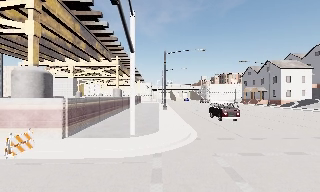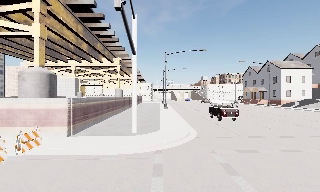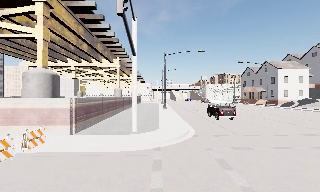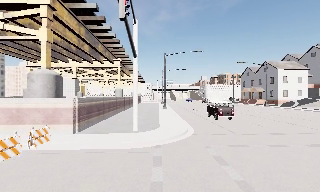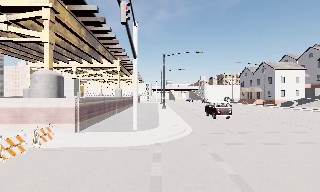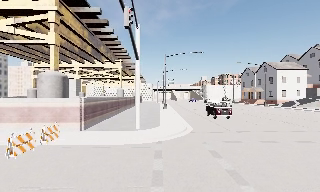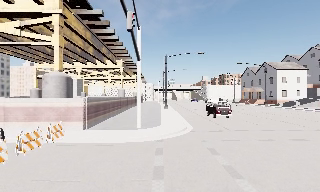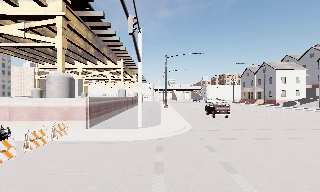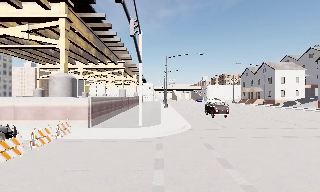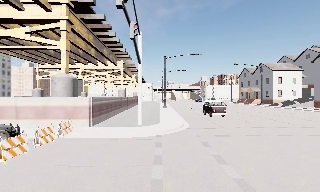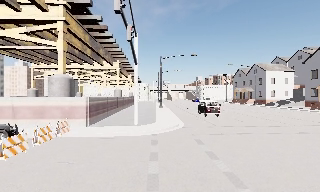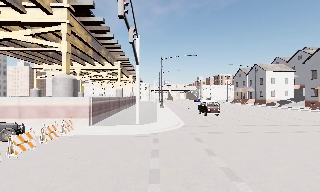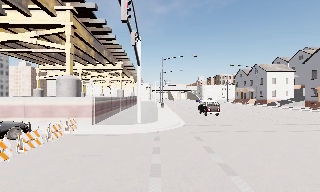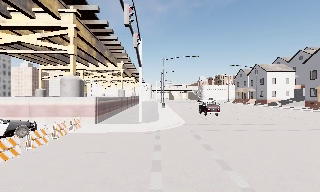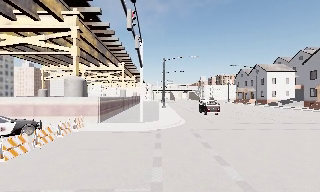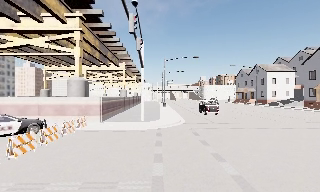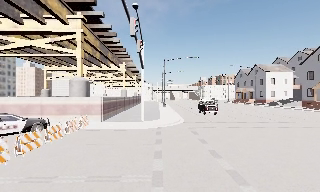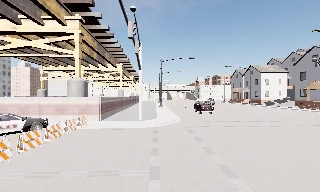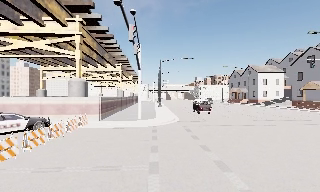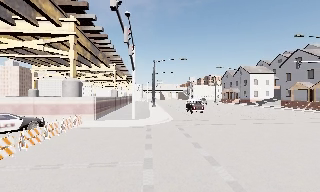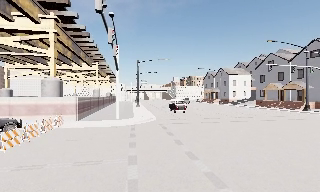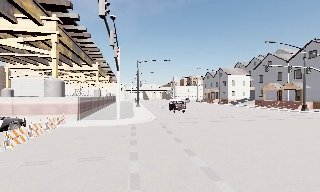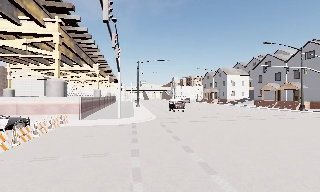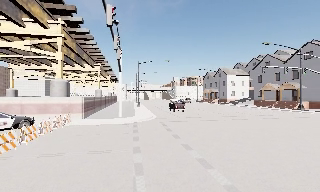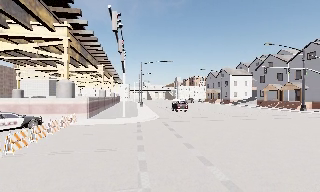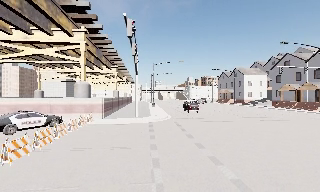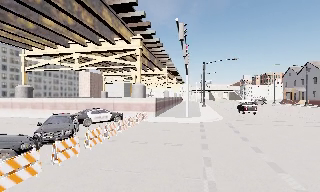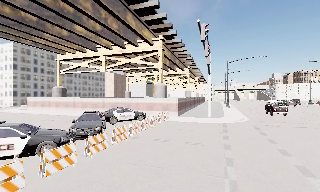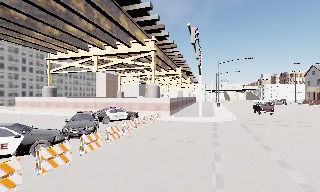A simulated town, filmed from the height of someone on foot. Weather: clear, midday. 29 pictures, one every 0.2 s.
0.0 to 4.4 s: The camera travels backward, about 8 m, so what stands in front gets smaller.
4.4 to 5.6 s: The scene slides to the right, as the camera pans about 30 degrees to its left. It travels backward, about 2 m, so what stands in front gets smaller.
The film runs backward here.
